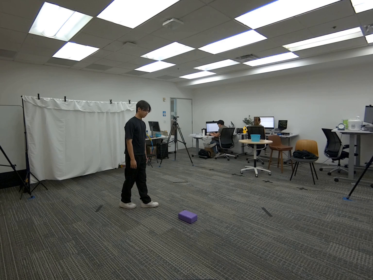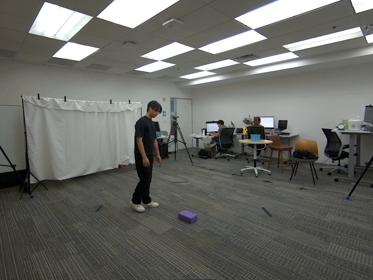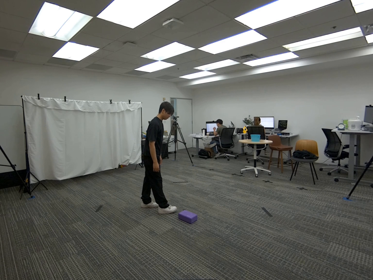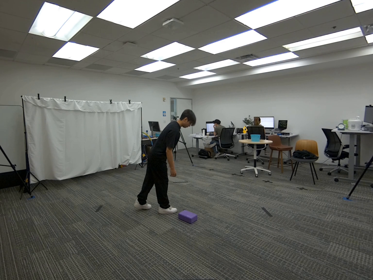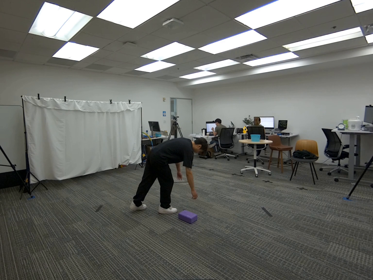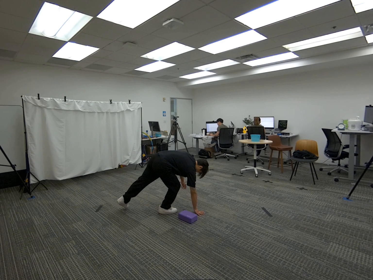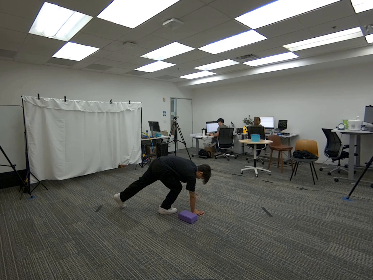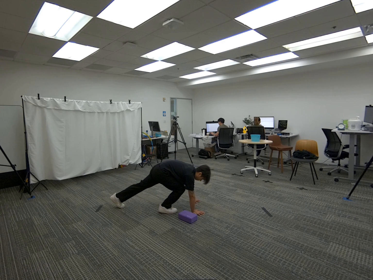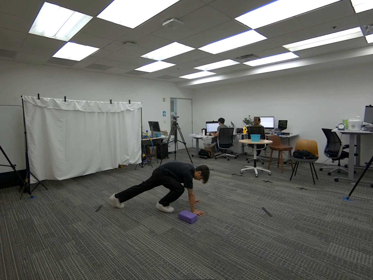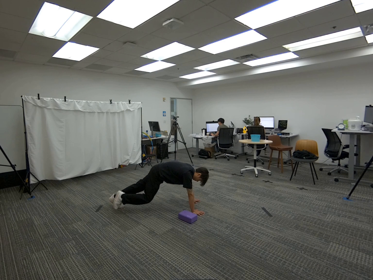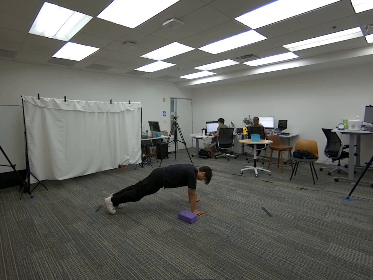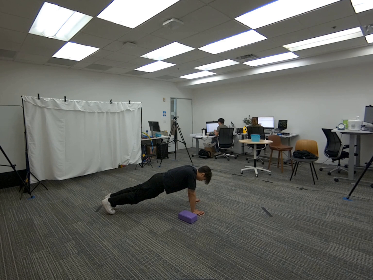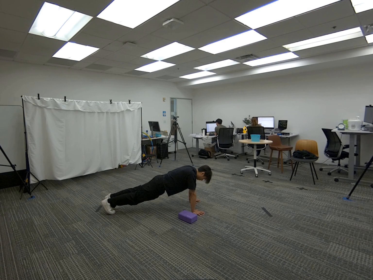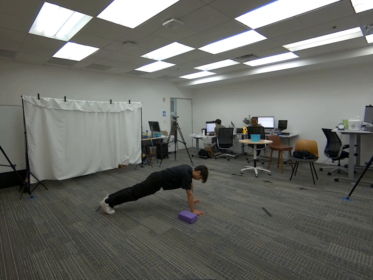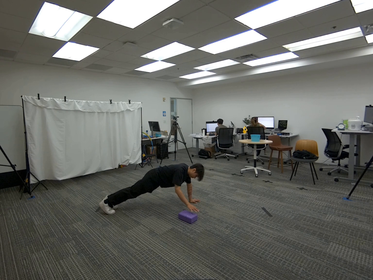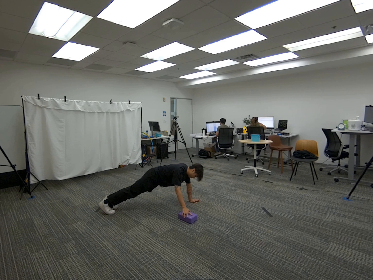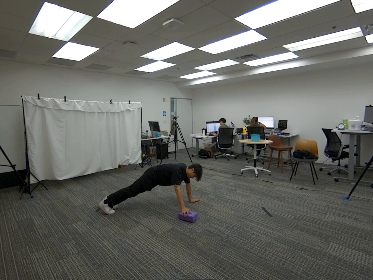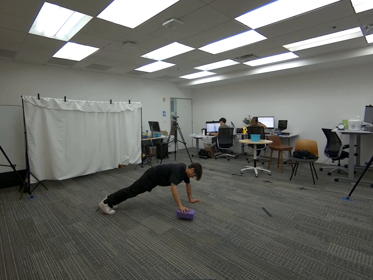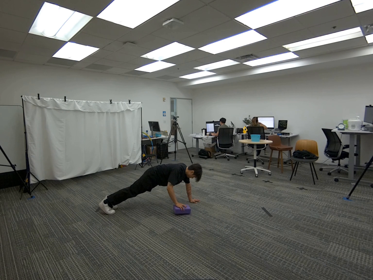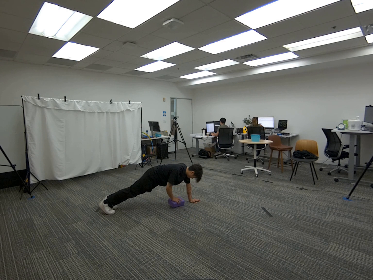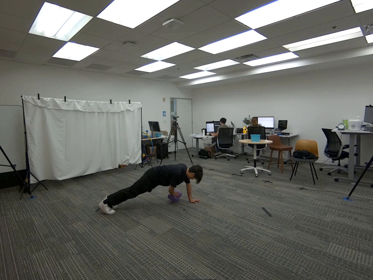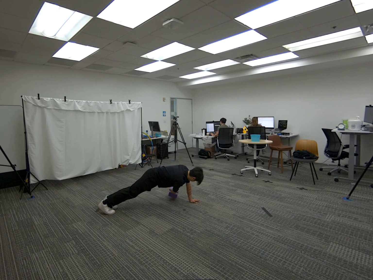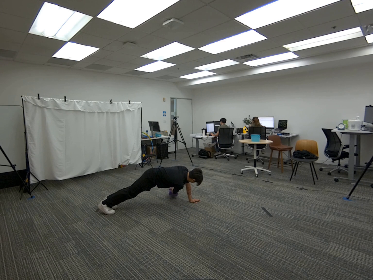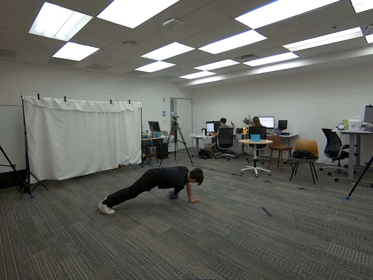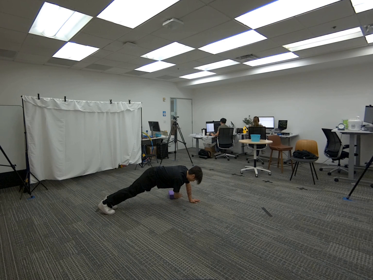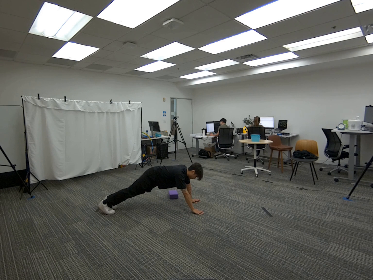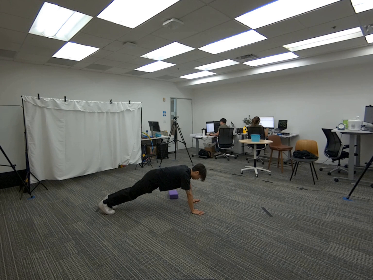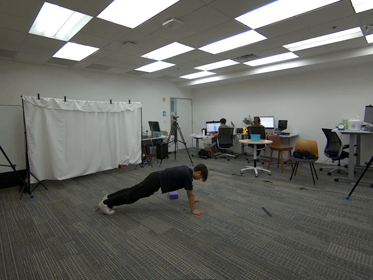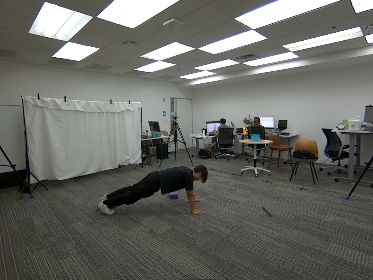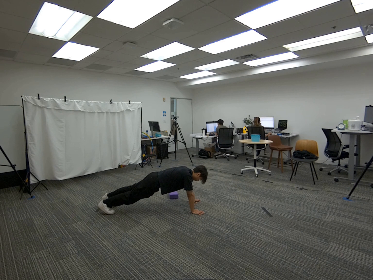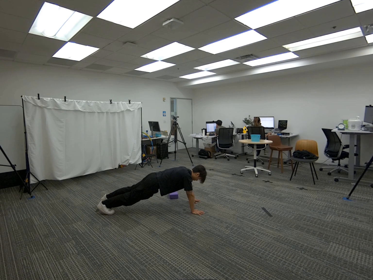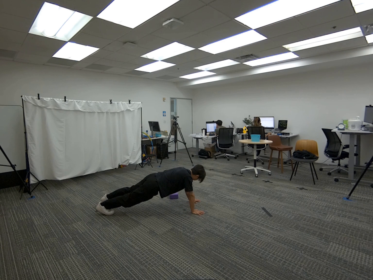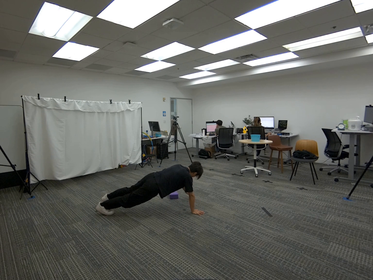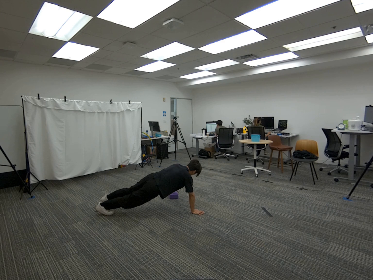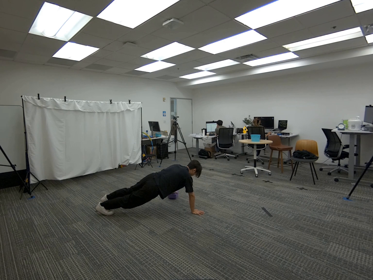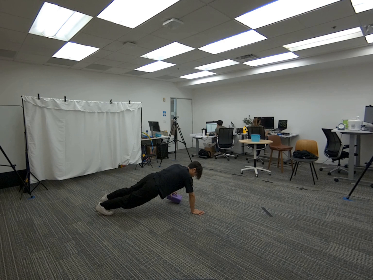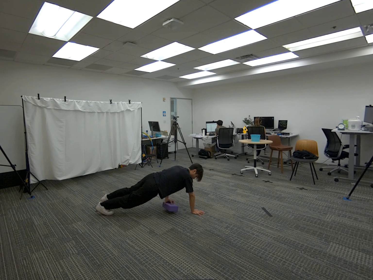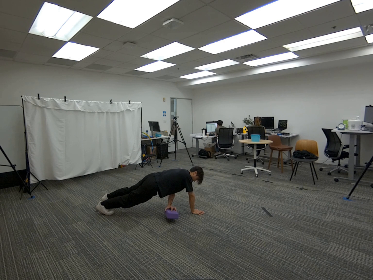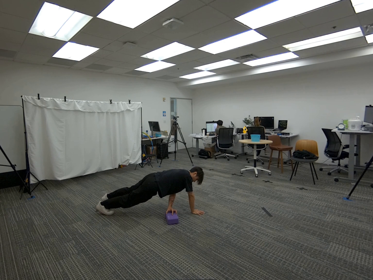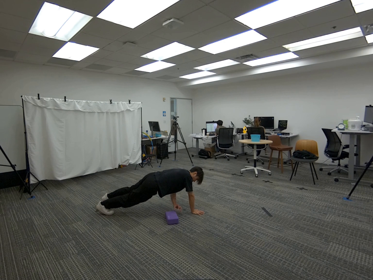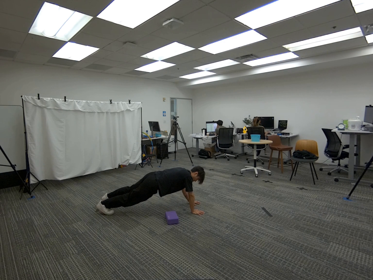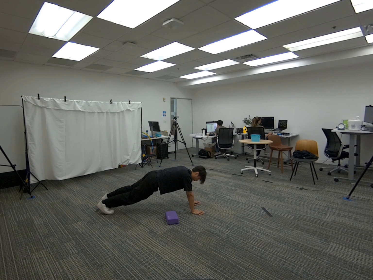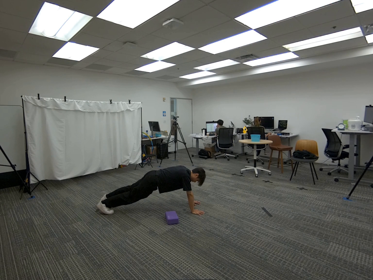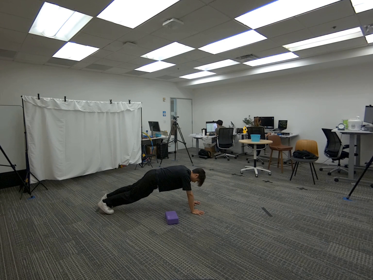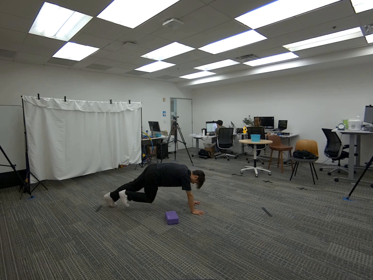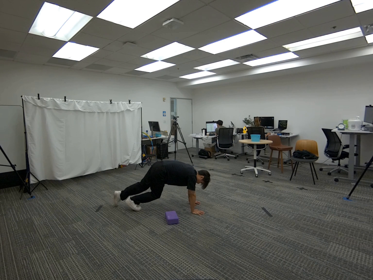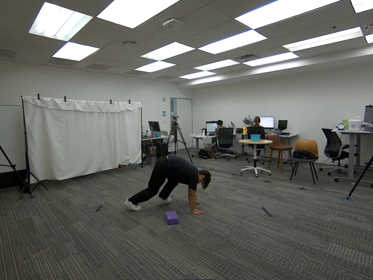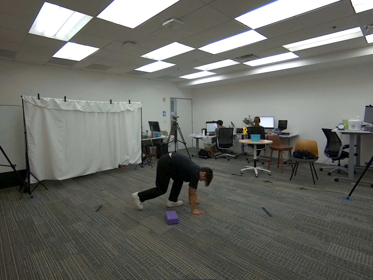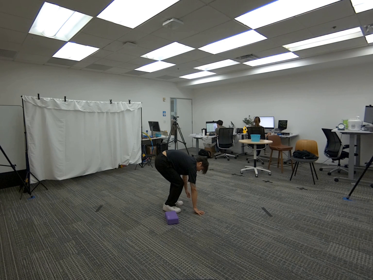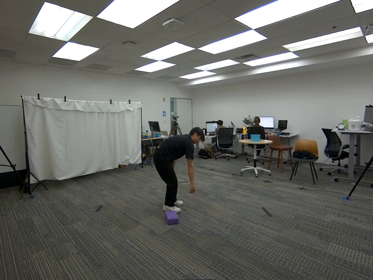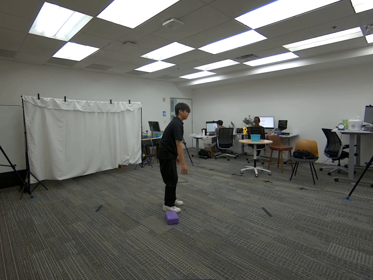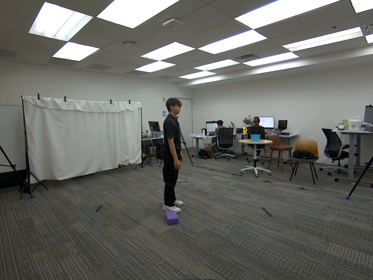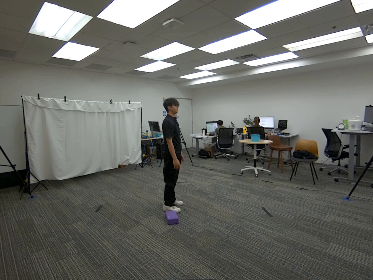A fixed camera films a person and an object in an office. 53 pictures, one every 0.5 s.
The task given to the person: Get into a plank position and drag the yoga block to the other side of your plank using your right hand once on the other side use your left hand to move it back to the right. Continue until the time is up.
